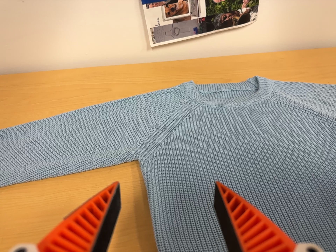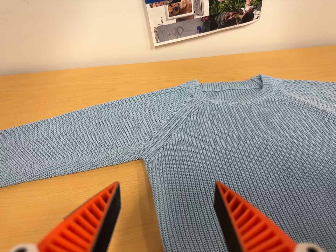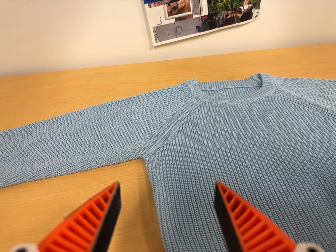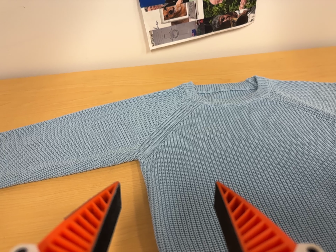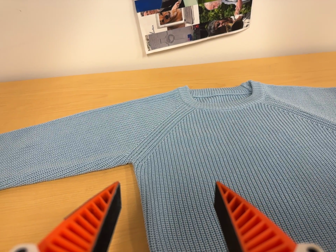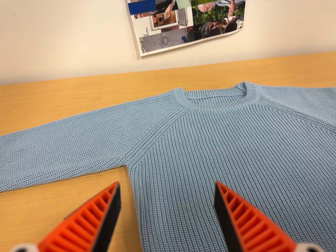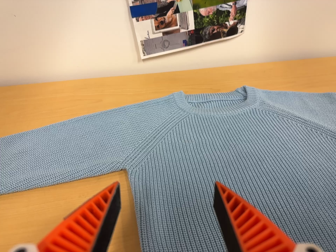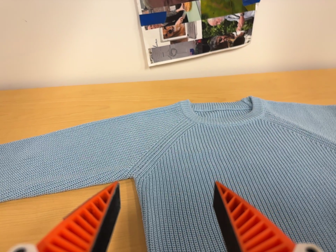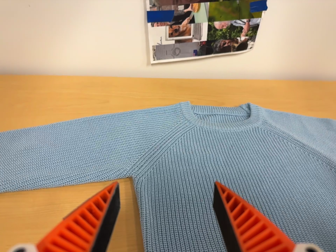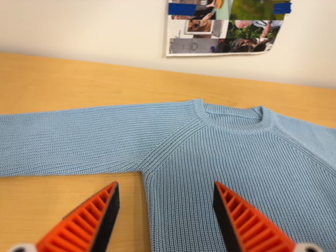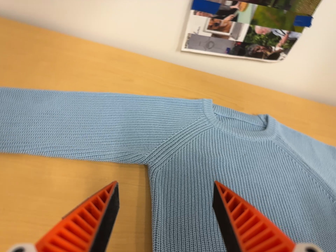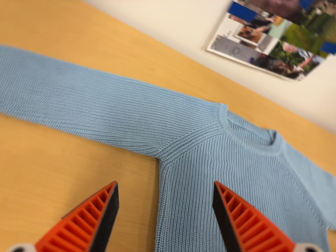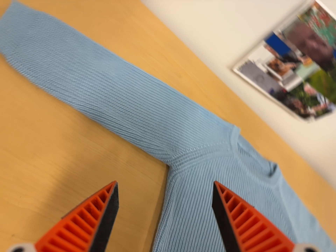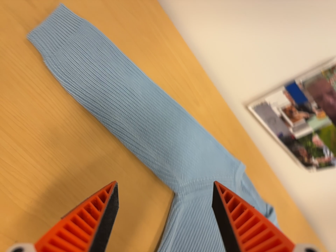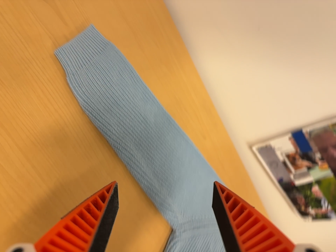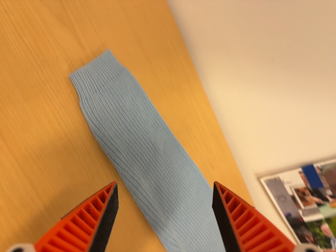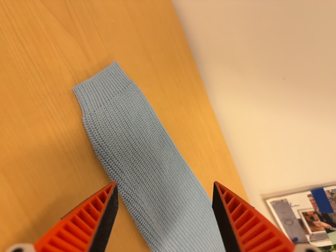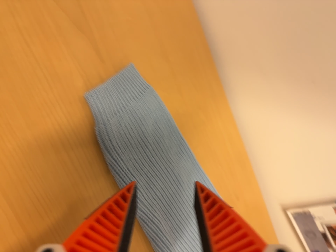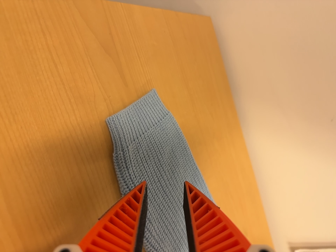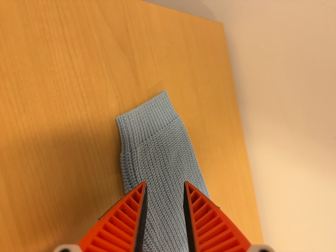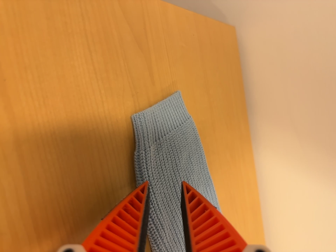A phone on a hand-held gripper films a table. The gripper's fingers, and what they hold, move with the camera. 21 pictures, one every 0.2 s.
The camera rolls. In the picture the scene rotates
clockwise.
0.0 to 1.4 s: The camera shifts only a little, or ends up much as it began.
1.4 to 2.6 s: The camera pans to its right by about 15 degrees. It travels to its left, about 24 cm. It rolls about its line of sight by about 55 degrees, and the scene rotates clockwise.
2.6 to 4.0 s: The camera travels to its left, forward and toward the top of its view, about 16 cm, so close, fixed things drift to the right. Its aim tips toward the top of its view by about 15 degrees, and the scene shifts downward. It rolls about its line of sight by about 30 degrees, and the scene rotates clockwise.
The film runs backward here.
